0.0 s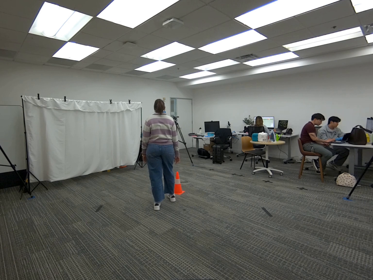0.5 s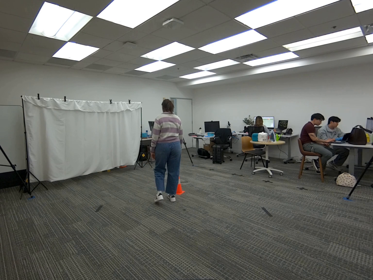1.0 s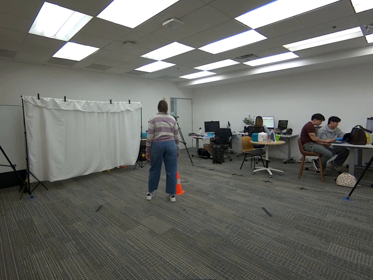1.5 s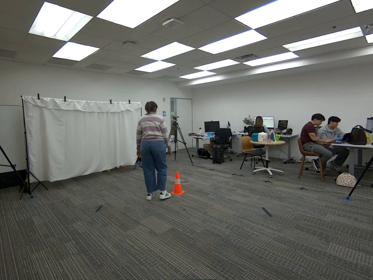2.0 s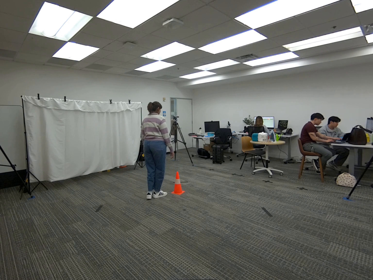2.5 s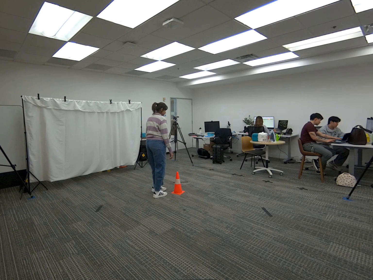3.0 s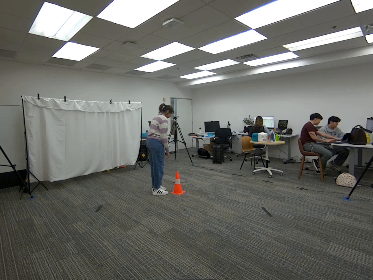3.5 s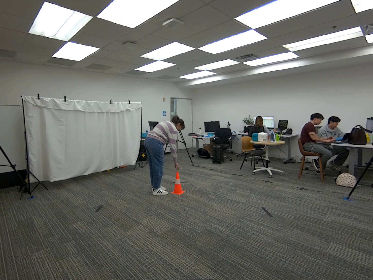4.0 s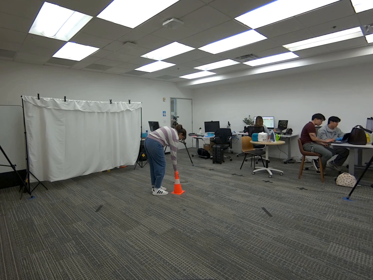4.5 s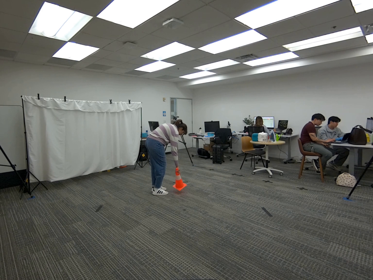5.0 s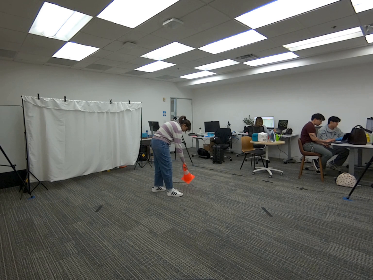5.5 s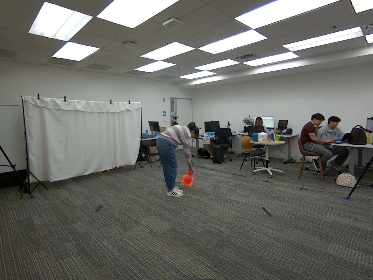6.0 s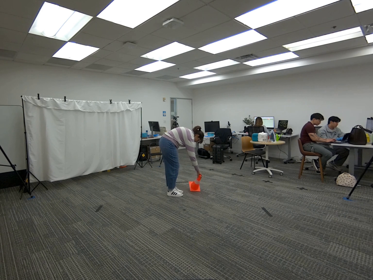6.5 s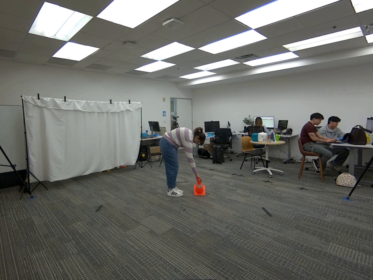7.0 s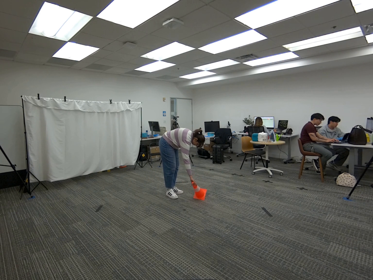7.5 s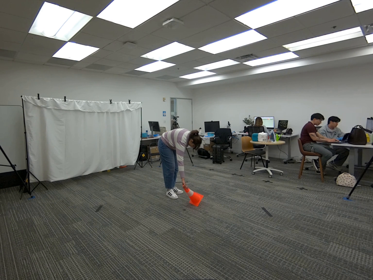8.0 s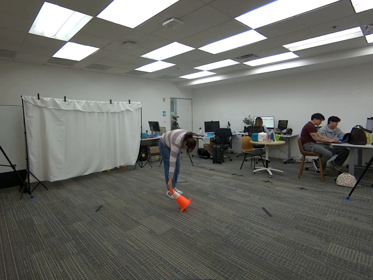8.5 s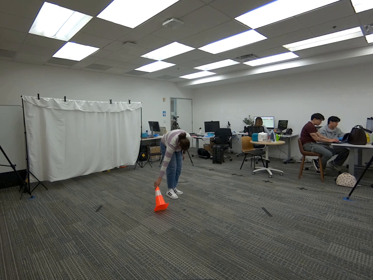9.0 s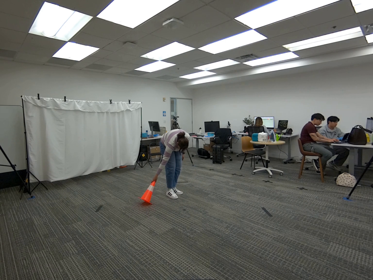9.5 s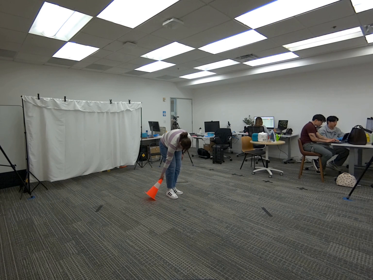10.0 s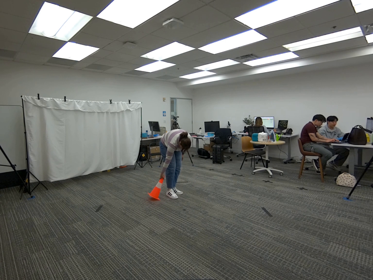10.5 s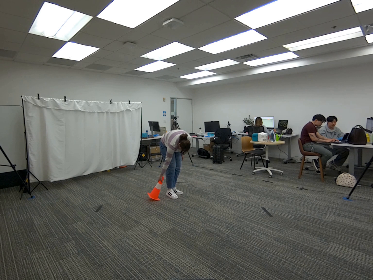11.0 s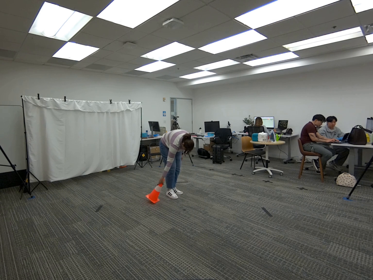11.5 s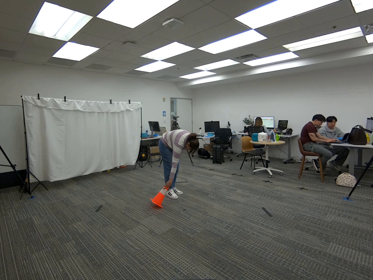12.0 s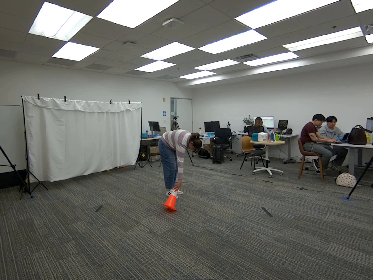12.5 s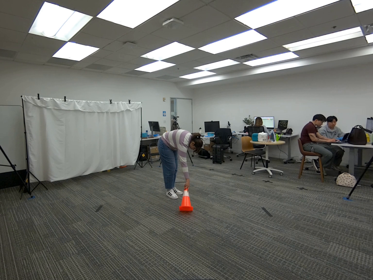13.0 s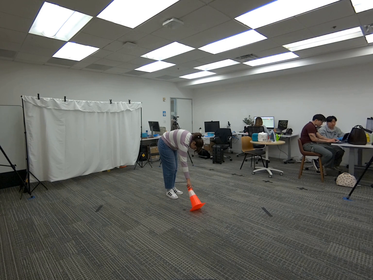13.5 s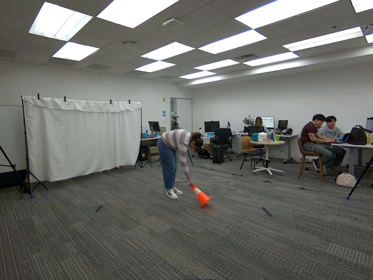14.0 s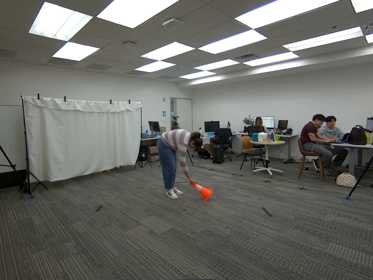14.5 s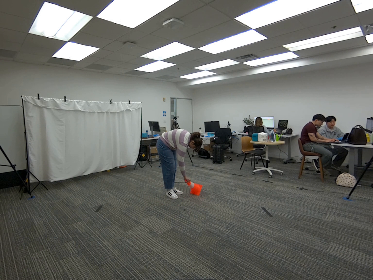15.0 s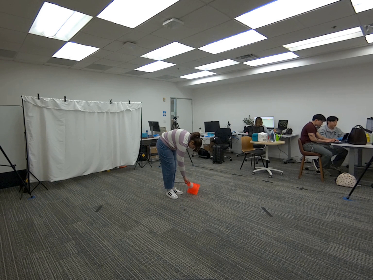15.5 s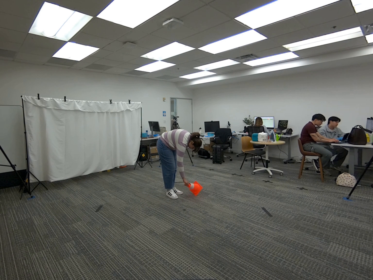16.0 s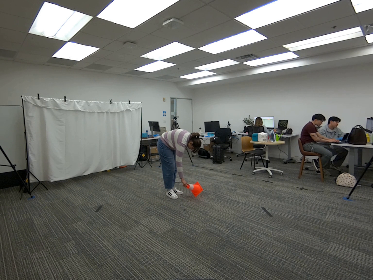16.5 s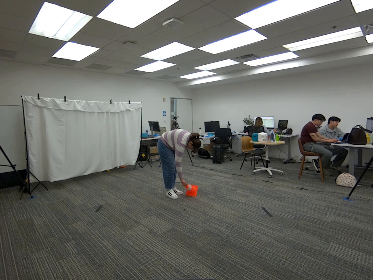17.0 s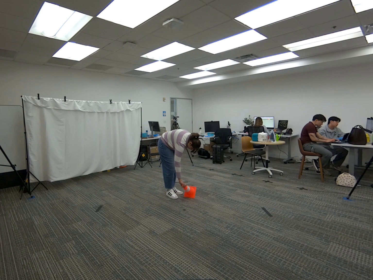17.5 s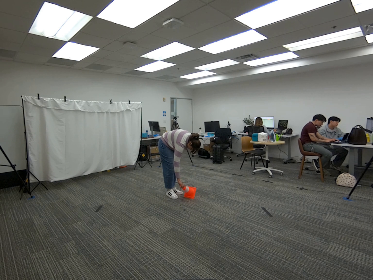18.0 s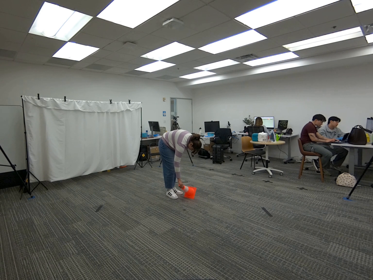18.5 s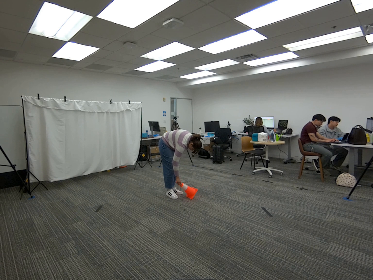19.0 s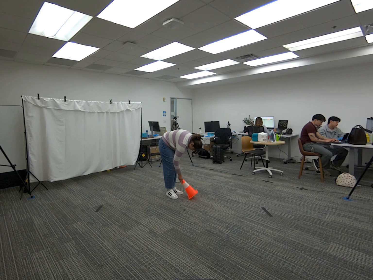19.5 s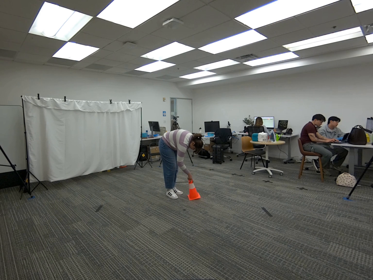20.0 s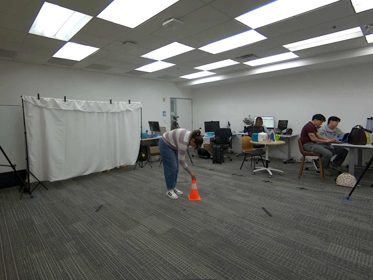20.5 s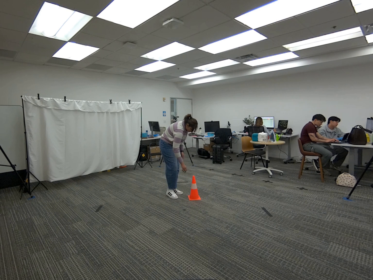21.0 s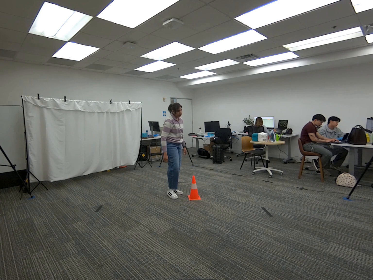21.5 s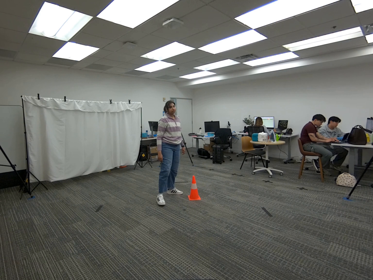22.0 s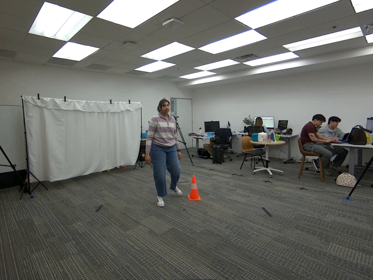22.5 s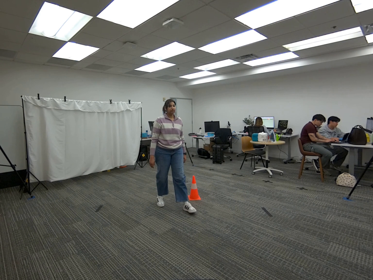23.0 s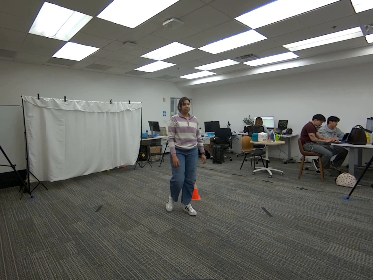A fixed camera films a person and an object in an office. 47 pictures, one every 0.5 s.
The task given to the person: Walk to the traffic cone on the ground, use any hand to hold onto the cone while the cone is still on the ground, and proceed to drag the cone until finish.
